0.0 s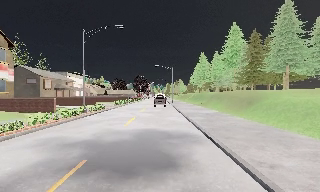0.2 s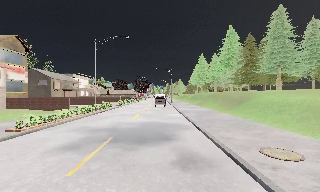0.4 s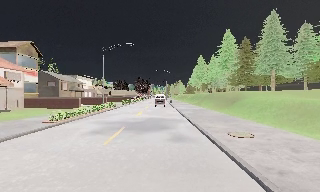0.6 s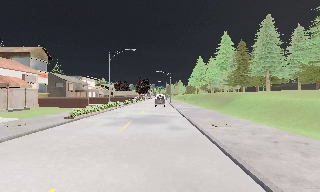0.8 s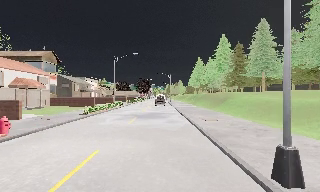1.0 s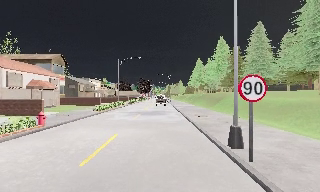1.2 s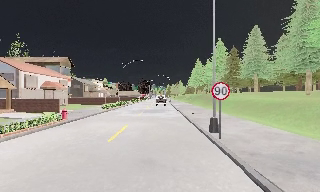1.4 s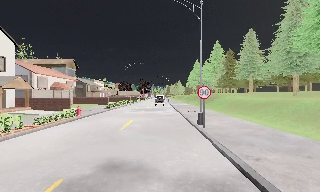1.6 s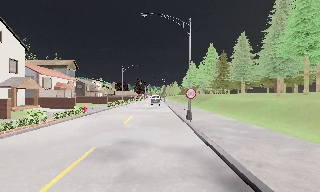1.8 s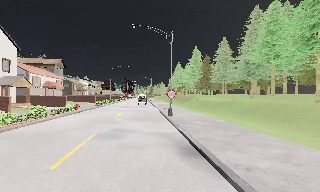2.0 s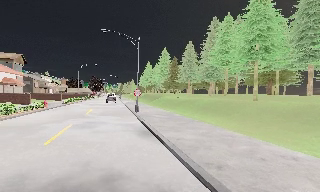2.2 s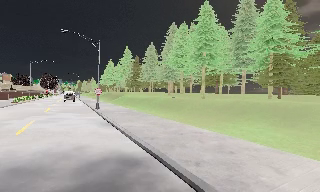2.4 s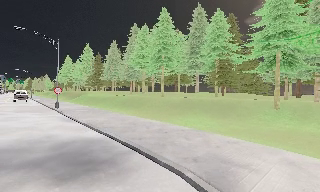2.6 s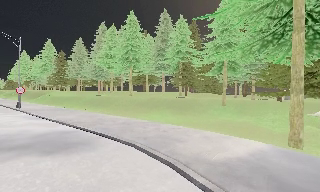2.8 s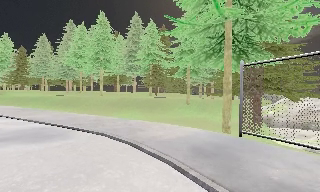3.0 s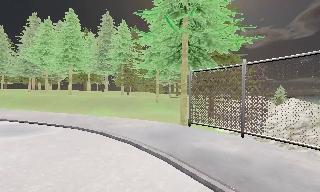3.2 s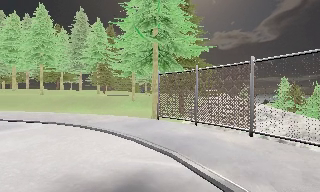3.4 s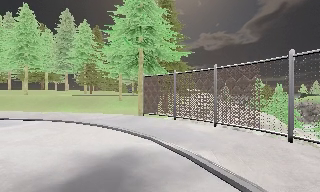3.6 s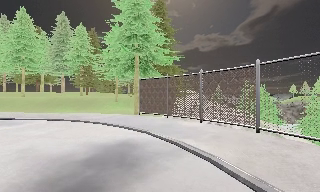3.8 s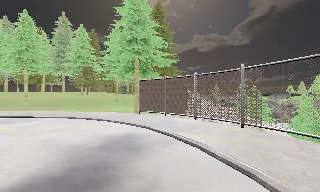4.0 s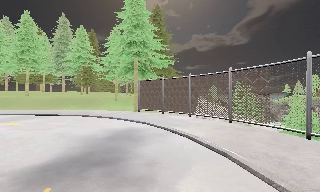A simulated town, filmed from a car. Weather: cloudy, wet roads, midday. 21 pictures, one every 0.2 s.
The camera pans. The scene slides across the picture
to the left.
The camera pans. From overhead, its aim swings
clockwise.
0.0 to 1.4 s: The camera travels backward, about 16 m, so what stands in front gets smaller.
1.4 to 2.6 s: The camera pans to its right, which is clockwise from overhead, by about 55 degrees. It travels backward, about 13 m.
2.6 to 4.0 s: The camera pans to its right, which is clockwise from overhead, by about 35 degrees. It travels backward, about 10 m. It loses speed.
The film runs backward here.
